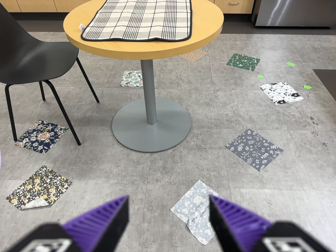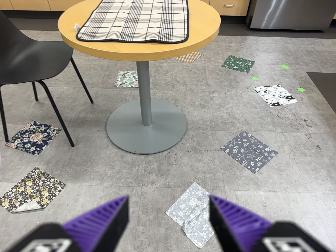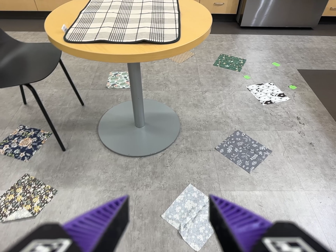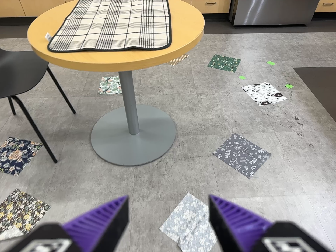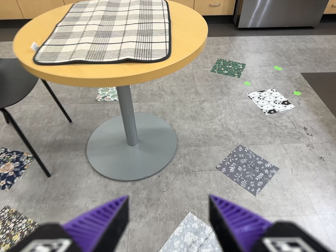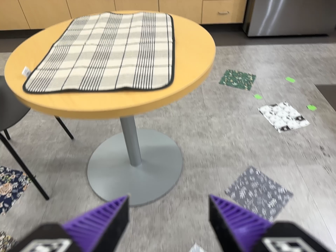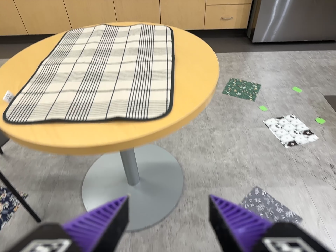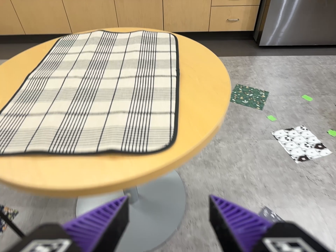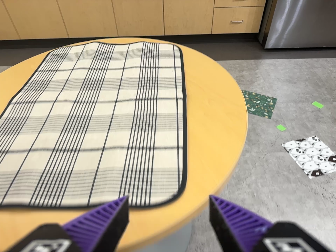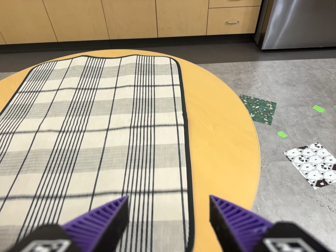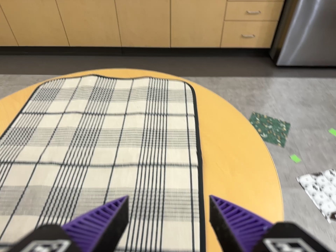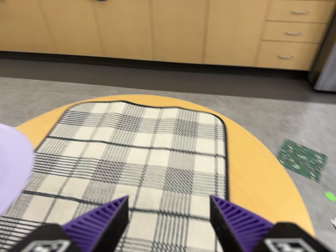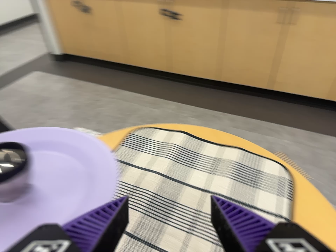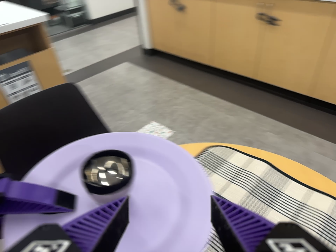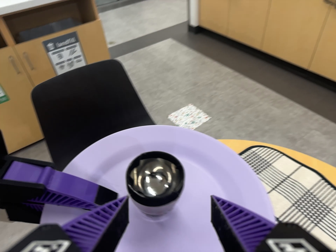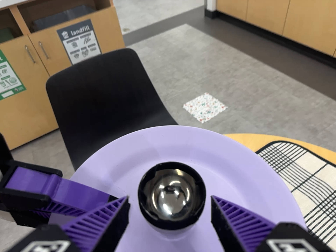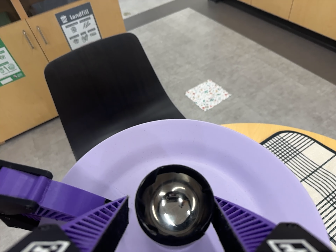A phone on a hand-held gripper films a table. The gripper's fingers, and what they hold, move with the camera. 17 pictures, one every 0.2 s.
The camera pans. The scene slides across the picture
to the right.
0.0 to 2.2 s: The camera travels toward the top of its view and forward, about 100 cm, so close, fixed things drift downward.
2.2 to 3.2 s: The camera pans to its left by about 40 degrees. It travels toward the top of its view, forward and to its left, about 22 cm. Its aim tips toward the bottom of its view by about 10 degrees. It rolls about its line of sight by about 25 degrees, and the scene rotates clockwise.
The film runs forward here.
